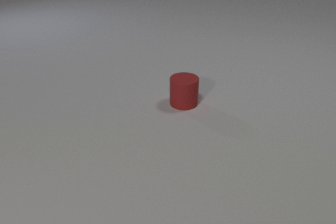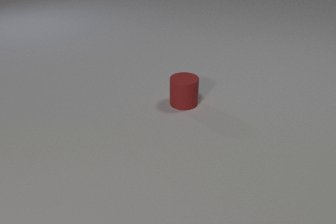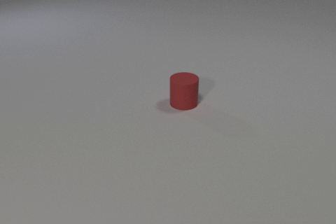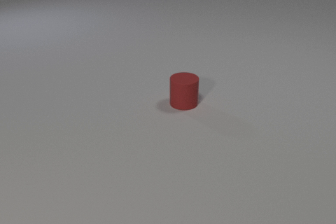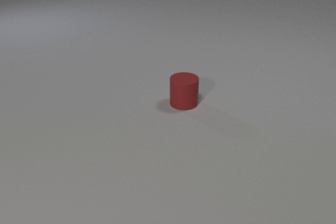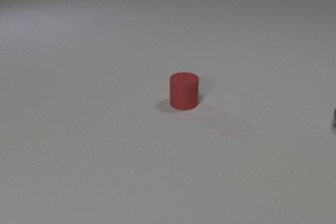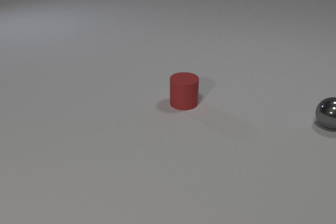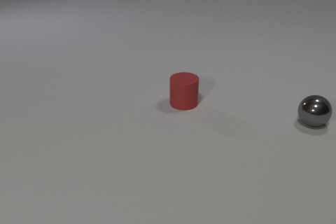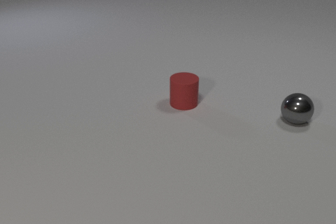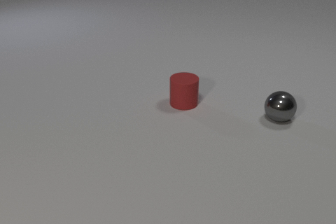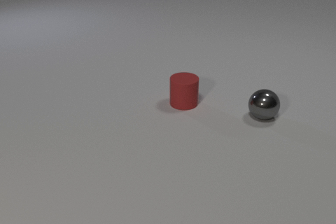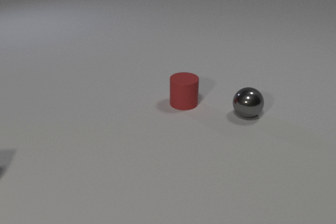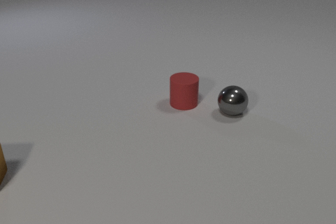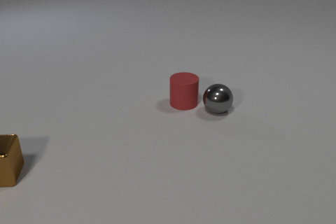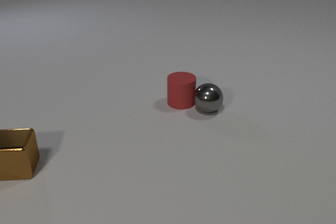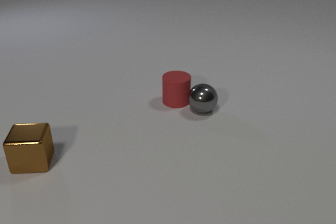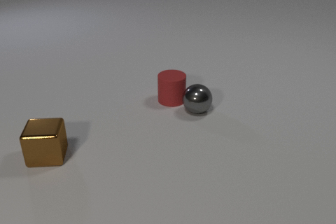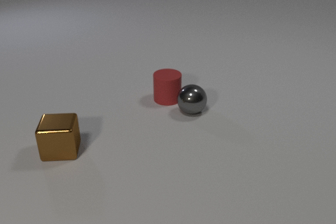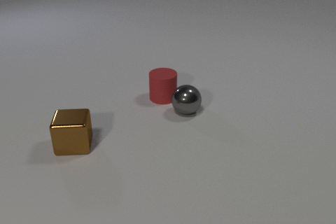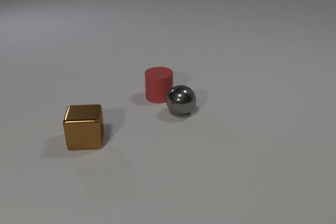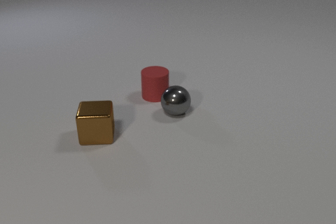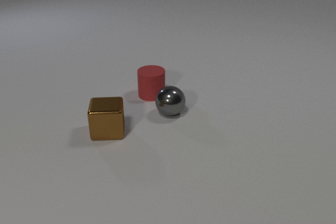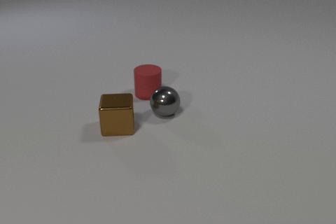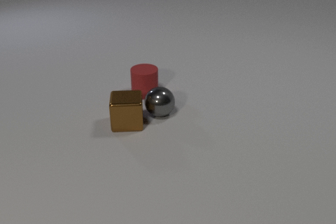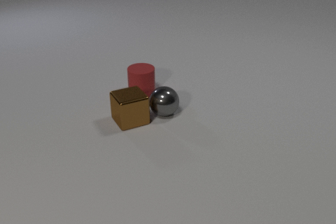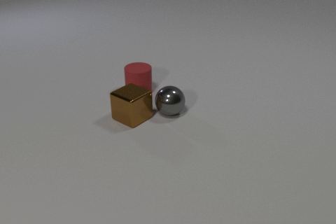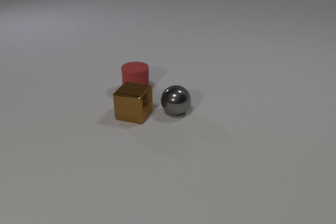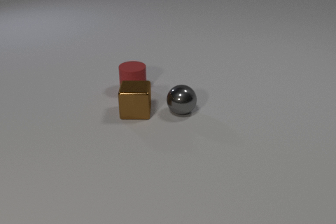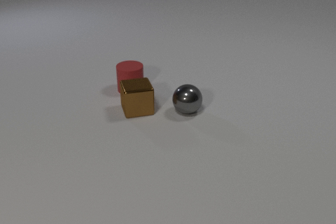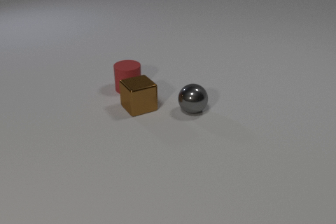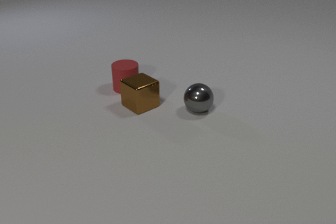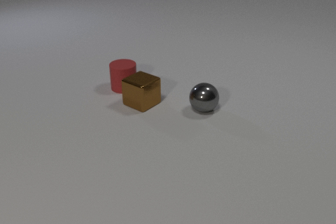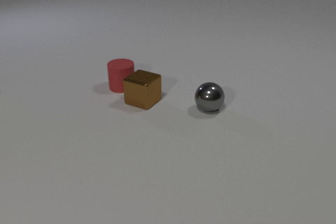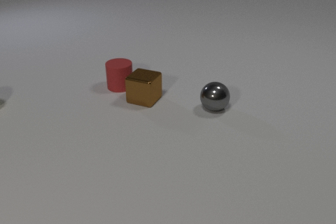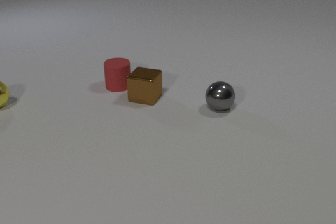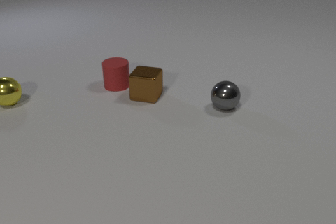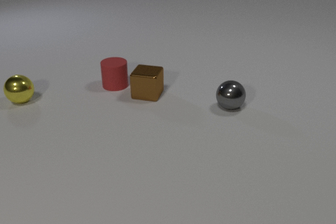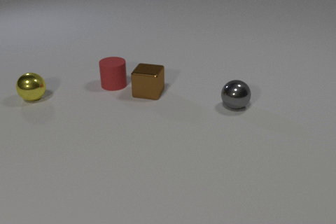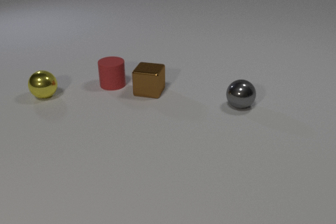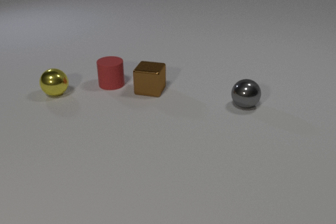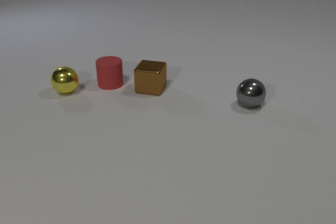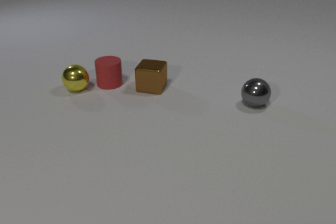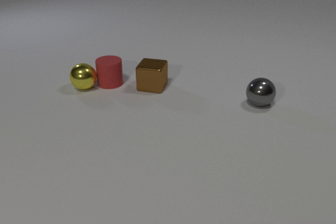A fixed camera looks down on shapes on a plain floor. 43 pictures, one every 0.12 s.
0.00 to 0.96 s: The gray metal sphere comes in at the right edge, rolls to the left.
0.96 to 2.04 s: The gray metal sphere rolls to the left. The red rubber cylinder slides to the left and away from the camera. The brown metal cube comes in at the left edge, slides to the right. The gray metal sphere and the red rubber cylinder collide.
2.04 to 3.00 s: The gray metal sphere rolls to the left. The red rubber cylinder slides to the left and away from the camera. The brown metal cube slides to the right and away from the camera, spins so that its near face slides to the right, counterclockwise seen from above. The gray metal sphere and the brown metal cube collide.
3.00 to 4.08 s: The gray metal sphere rolls to the right. The red rubber cylinder slides to the left and away from the camera. The brown metal cube slides away from the camera, spins so that its near face slides to the right, counterclockwise seen from above. The yellow metal sphere comes in at the left edge, rolls to the right.
4.08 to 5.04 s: The gray metal sphere rolls to the right and away from the camera. The red rubber cylinder slides to the left and away from the camera. The brown metal cube slides away from the camera. The yellow metal sphere rolls to the right. The red rubber cylinder and the yellow metal sphere collide.
How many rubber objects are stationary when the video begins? 1.
How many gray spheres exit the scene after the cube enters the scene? 0.
What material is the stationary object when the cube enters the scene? rubber.
